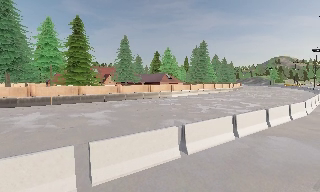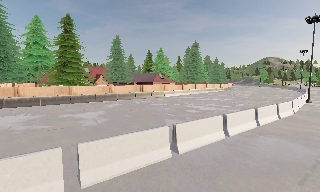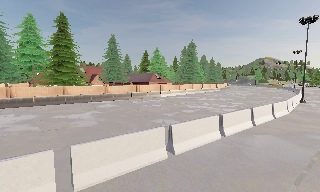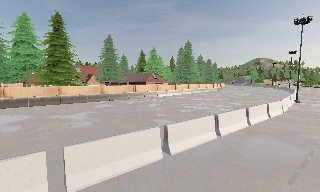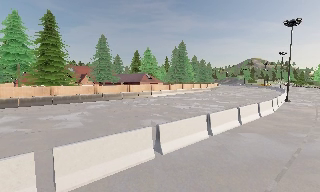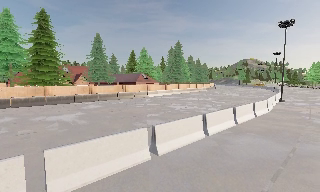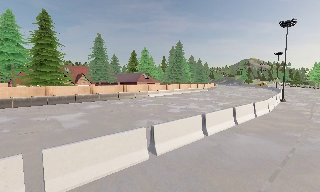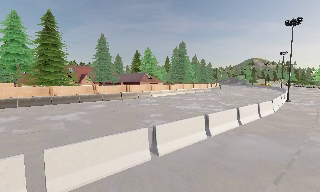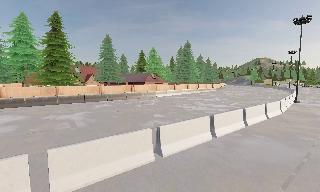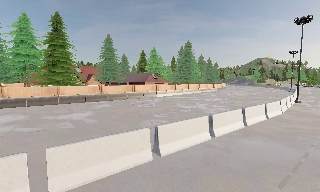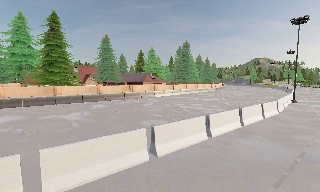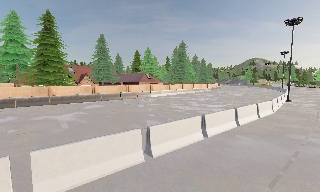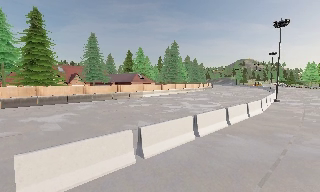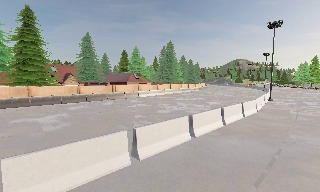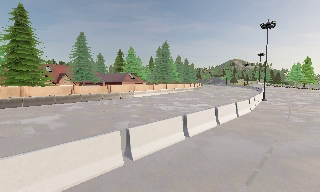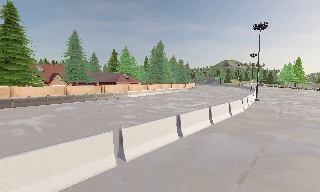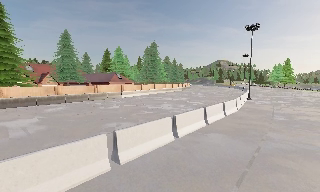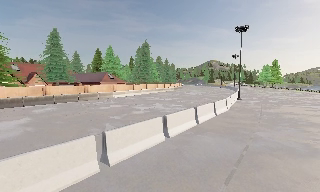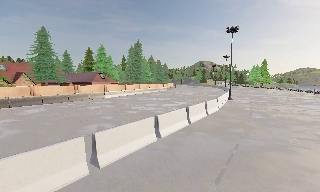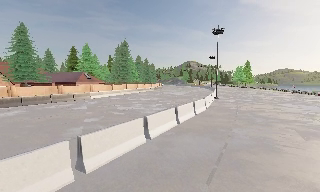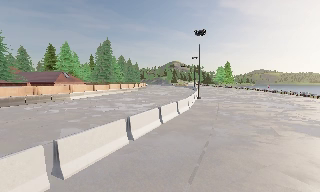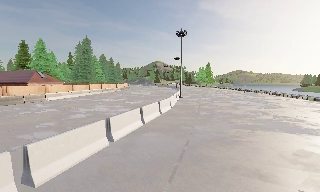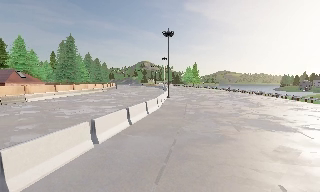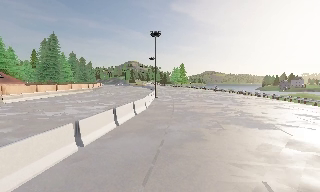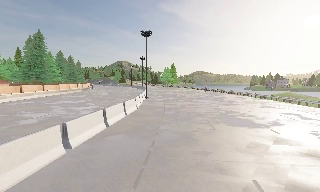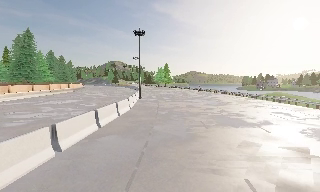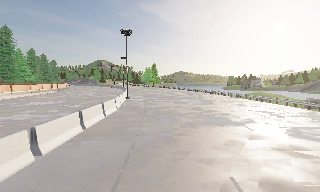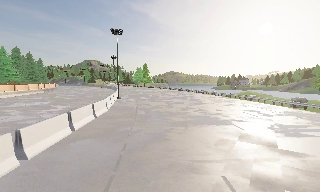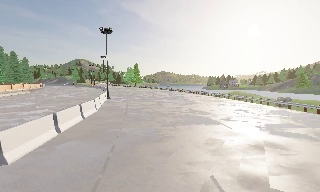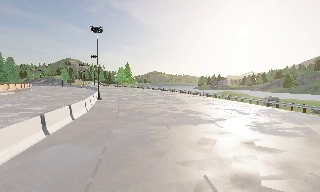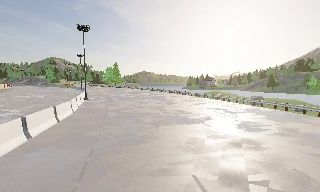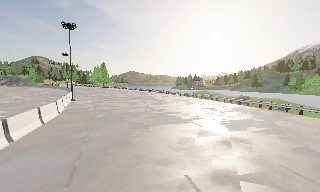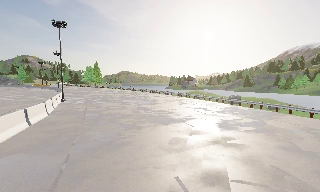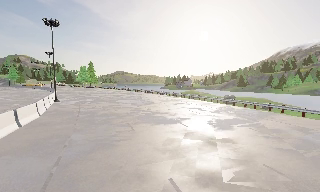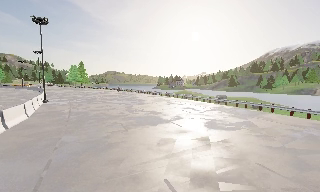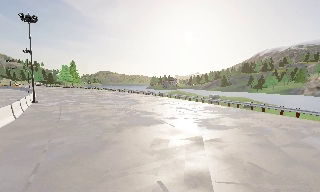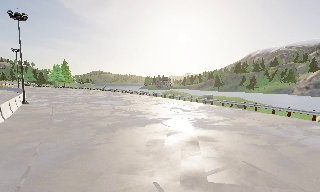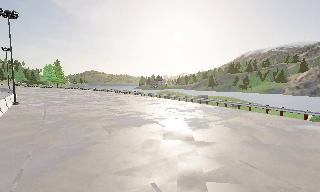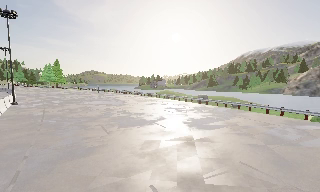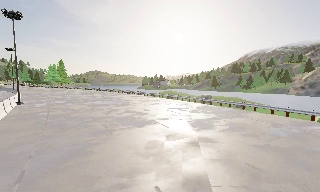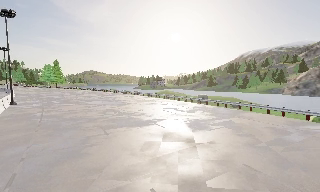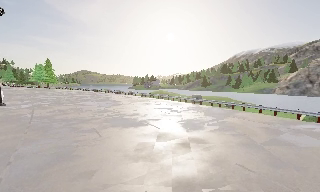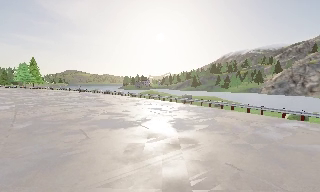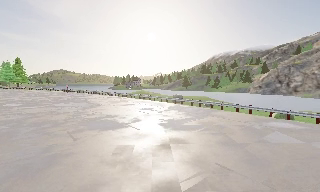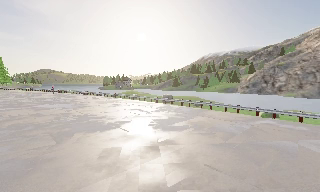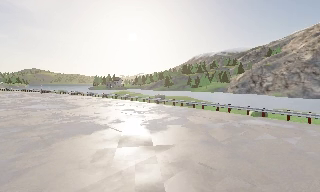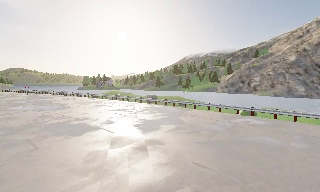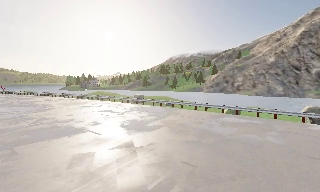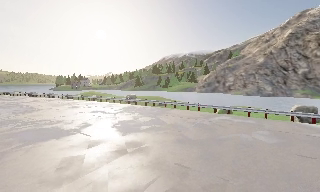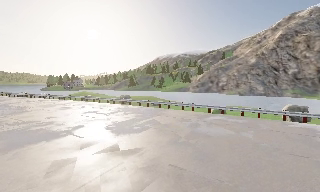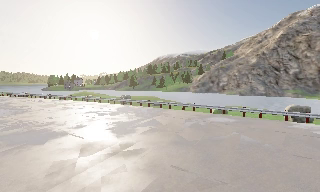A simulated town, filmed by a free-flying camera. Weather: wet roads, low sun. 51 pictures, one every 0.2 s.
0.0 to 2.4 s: The camera travels to its right, about 1 m, so close, fixed things drift to the left.
2.4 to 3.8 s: The camera swings to its right by about 15 degrees, and the scene slides to the left. It travels forward, about 0.5 m, so what stands in front looms larger.
3.8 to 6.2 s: The scene slides to the left, as the camera pans about 45 degrees to its right. It travels forward, about 1 m.
6.2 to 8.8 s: The camera pans to its right, which is clockwise from overhead, by about 25 degrees. It travels forward, about 1 m, so what stands in front looms larger.
8.8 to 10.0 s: The camera swings to its right by about 15 degrees, and the scene slides to the left.
The film runs forward here.
